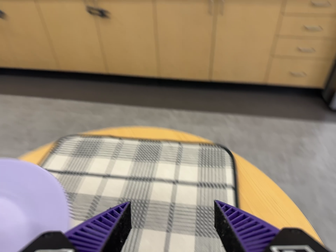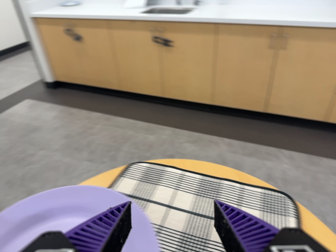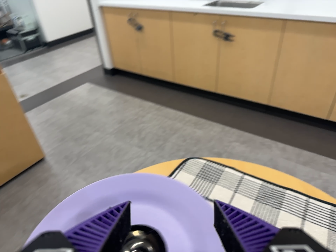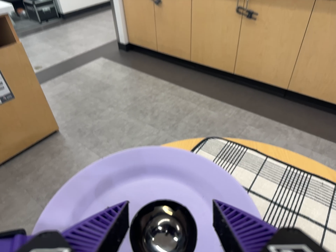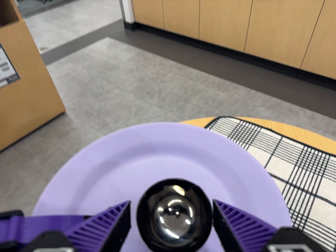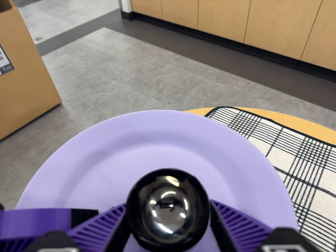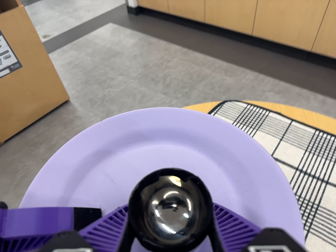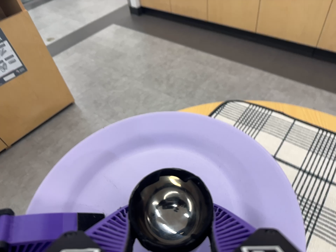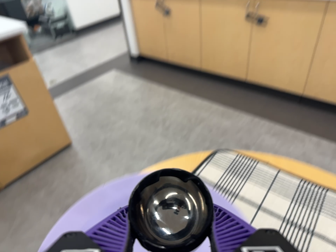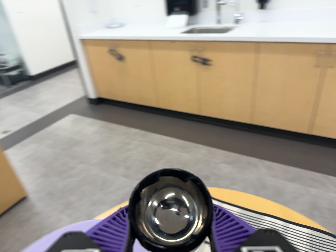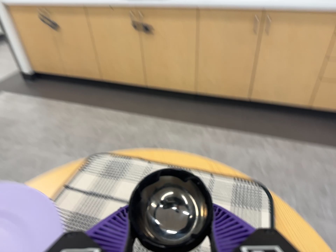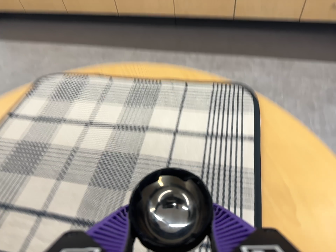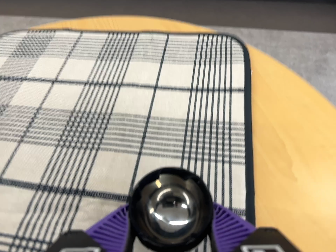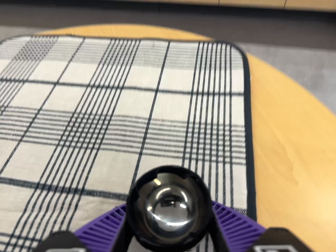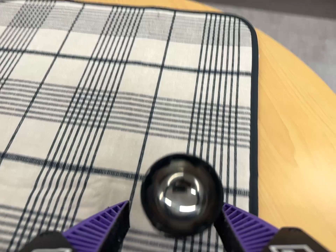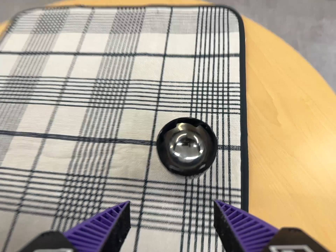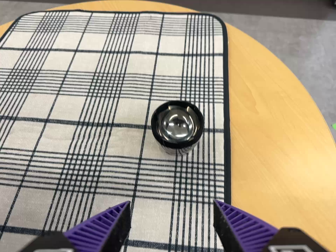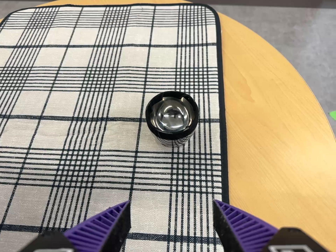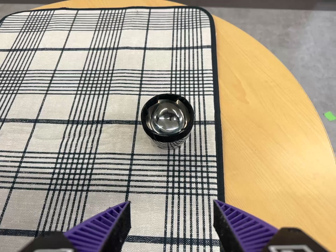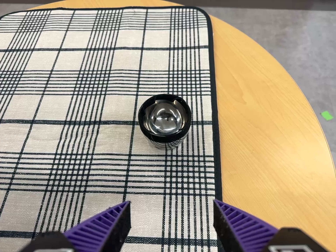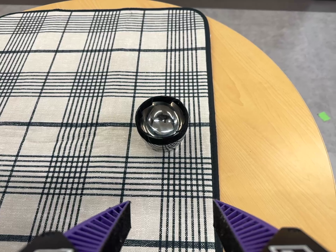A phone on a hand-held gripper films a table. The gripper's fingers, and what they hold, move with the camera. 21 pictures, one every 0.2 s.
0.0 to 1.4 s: The camera swings to its left by about 25 degrees, and the scene slides to the right. It travels to its left and forward, about 14 cm, so close, fixed things drift to the right. Its aim tips toward the bottom of its view by about 10 degrees, and the scene shifts upward. It rolls about its line of sight by about 15 degrees, and the scene rotates clockwise.
1.4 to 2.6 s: The camera swings to its right by about 25 degrees, and the scene slides to the left. It travels to its right, forward and toward the bottom of its view, about 24 cm, so close, fixed things drift to the left. It rolls about its line of sight by about 15 degrees, and the scene rotates counterclockwise.
2.6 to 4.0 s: The camera travels backward and toward the bottom of its view, about 12 cm, so what stands in front gets smaller.
The film runs forward here.
